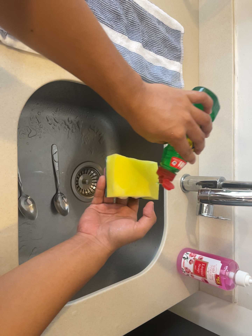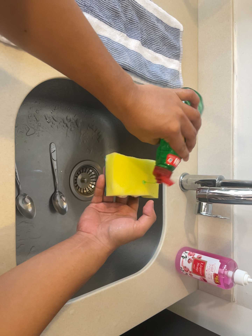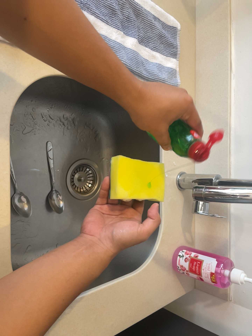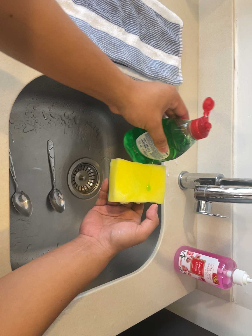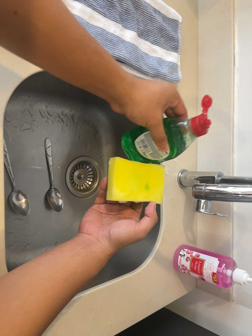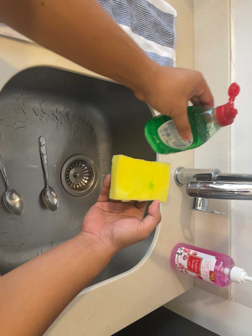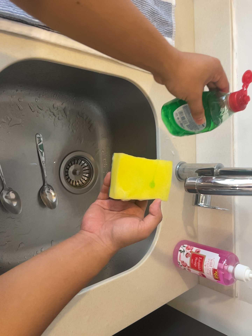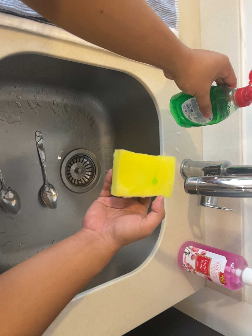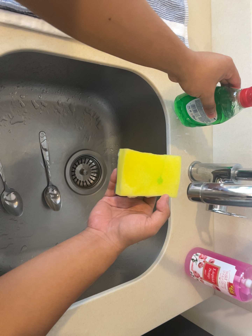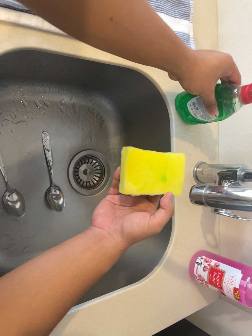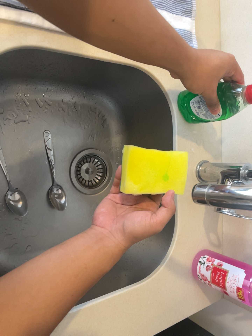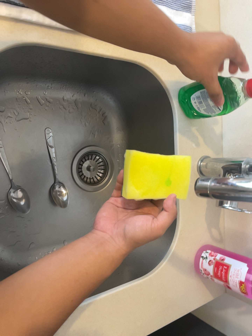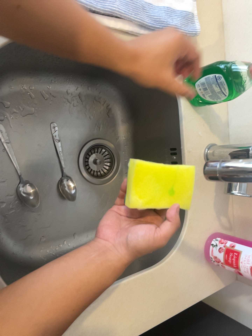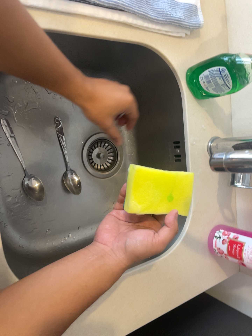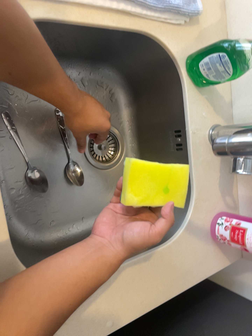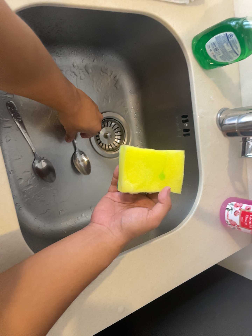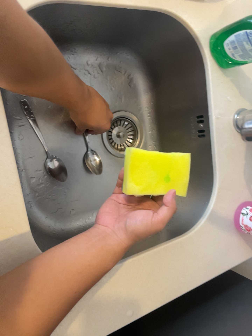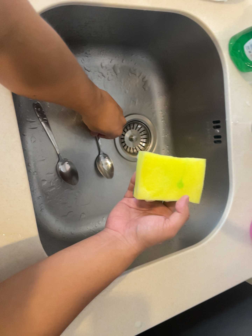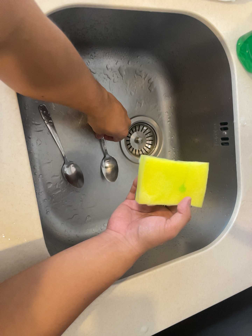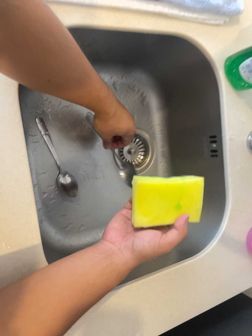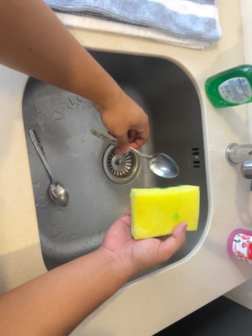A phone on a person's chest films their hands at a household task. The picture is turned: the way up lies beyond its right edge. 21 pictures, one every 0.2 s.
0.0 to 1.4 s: The camera travels forward and to its right, about 9 cm, so what stands in front looms larger.
1.4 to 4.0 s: The camera shifts only a little, or ends up much as it began.
The film runs forward here.
